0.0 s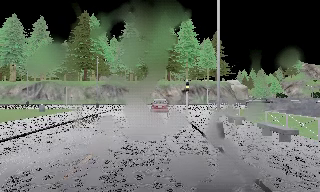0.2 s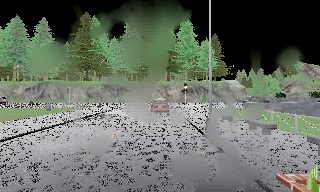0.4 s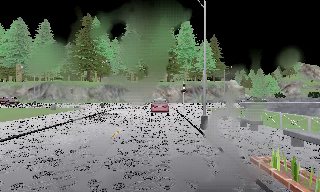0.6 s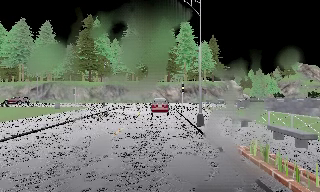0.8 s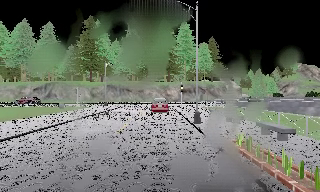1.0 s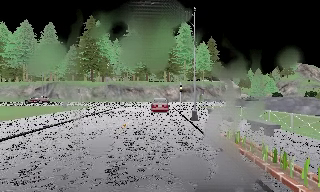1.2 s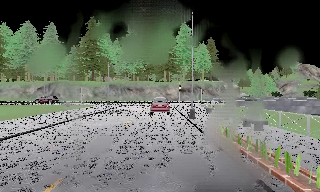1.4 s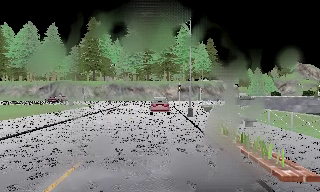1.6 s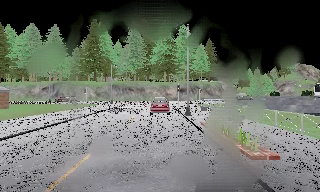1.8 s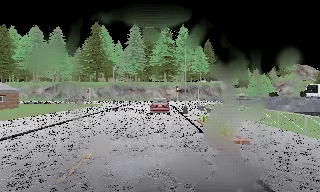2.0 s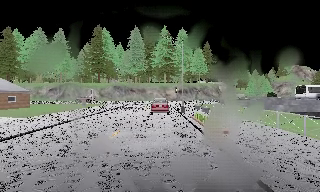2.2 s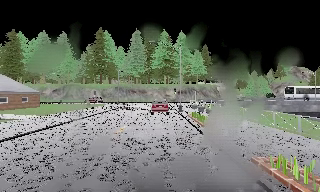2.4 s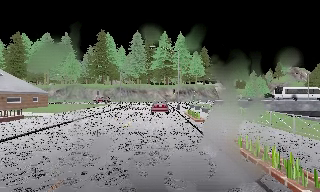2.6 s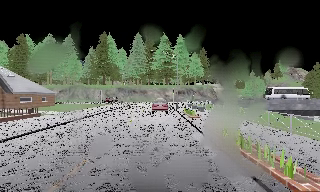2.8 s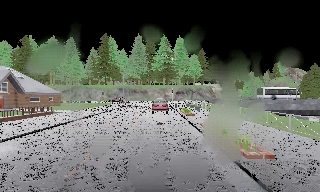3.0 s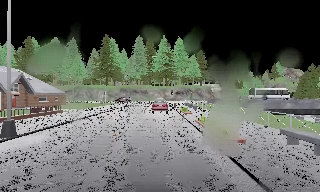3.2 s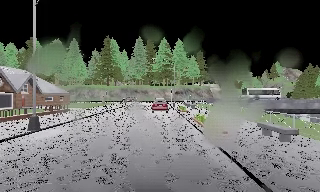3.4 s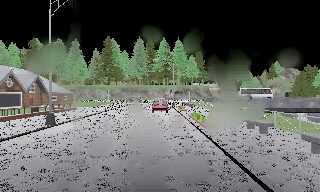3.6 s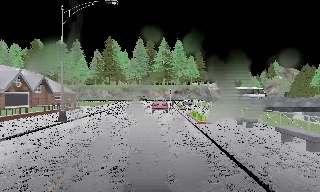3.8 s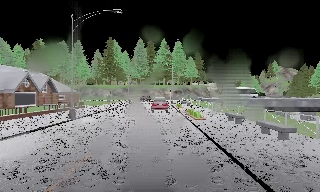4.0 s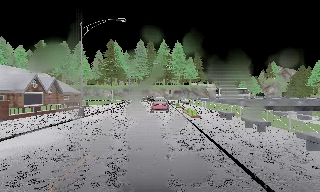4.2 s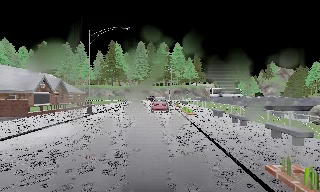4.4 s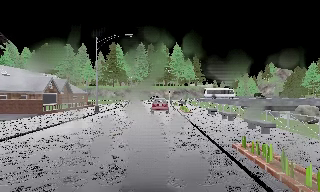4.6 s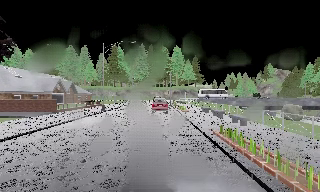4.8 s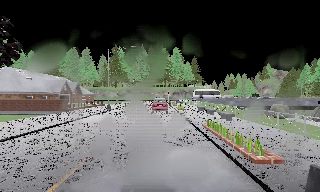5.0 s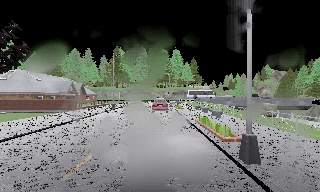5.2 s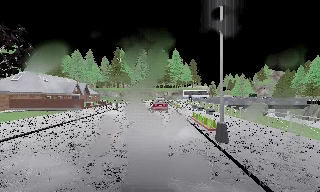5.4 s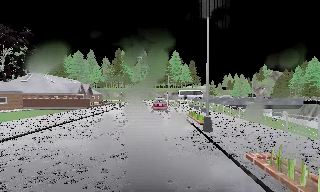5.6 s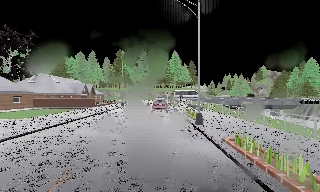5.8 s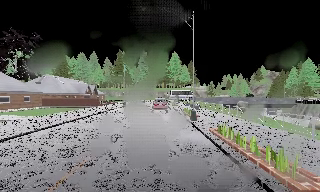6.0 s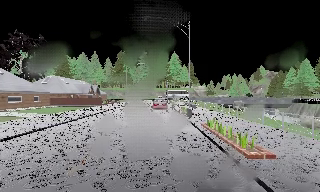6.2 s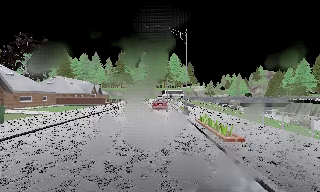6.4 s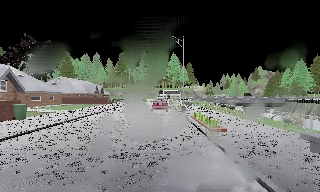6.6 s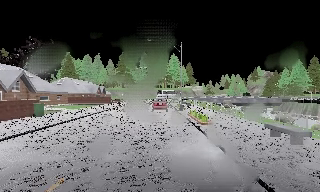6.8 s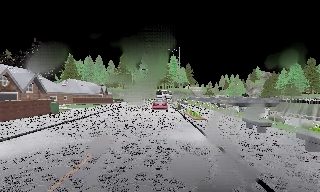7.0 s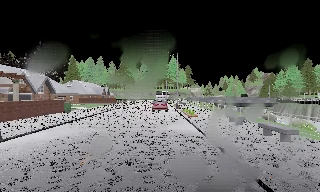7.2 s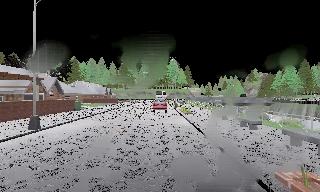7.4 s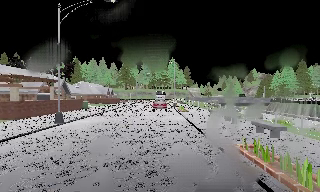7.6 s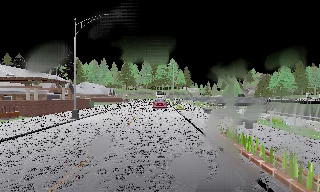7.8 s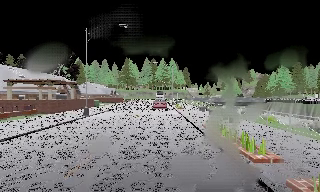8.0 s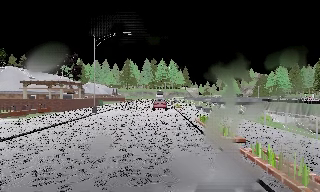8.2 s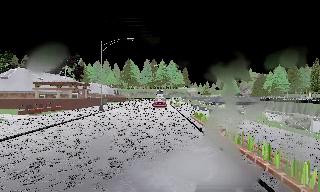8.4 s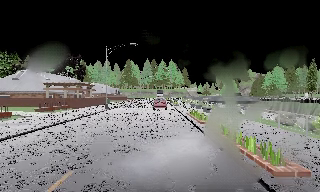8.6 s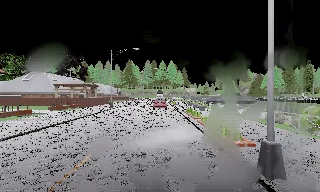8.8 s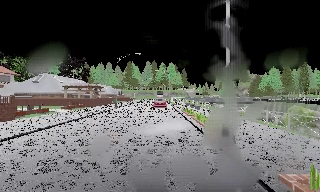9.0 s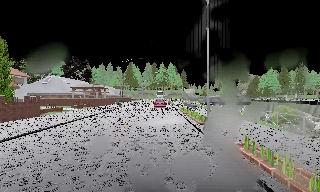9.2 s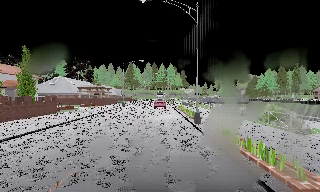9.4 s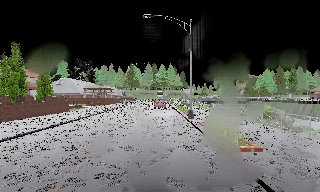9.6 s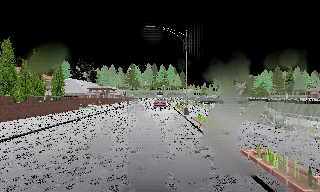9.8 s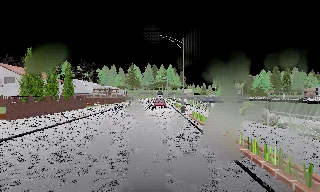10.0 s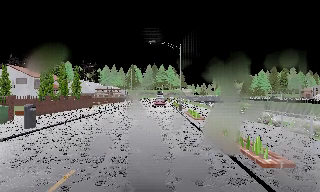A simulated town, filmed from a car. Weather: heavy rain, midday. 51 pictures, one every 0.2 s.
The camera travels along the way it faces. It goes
backward.
0.0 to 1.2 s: The camera travels backward, about 5 m, so what stands in front gets smaller.
1.2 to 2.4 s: The camera travels backward, about 8 m, so what stands in front gets smaller. It gains speed.
2.4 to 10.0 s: The camera travels backward, about 65 m, so what stands in front gets smaller.
The film runs backward here.
